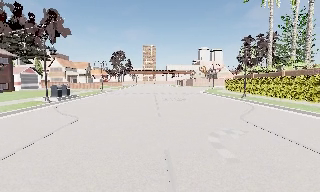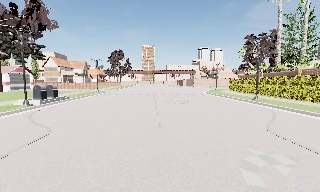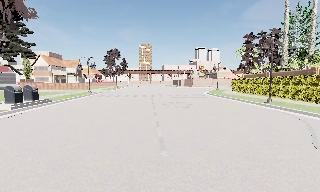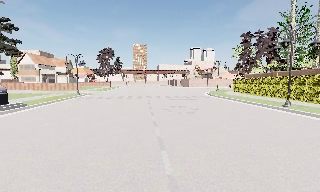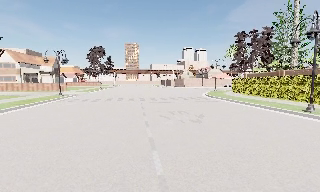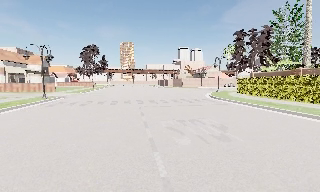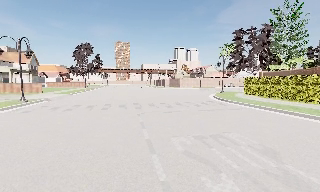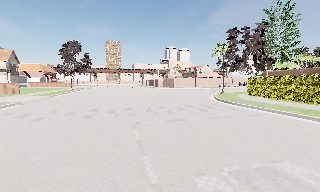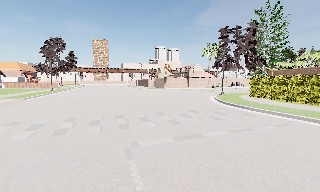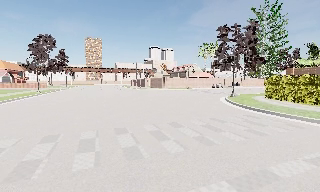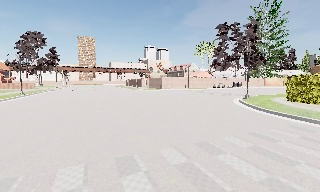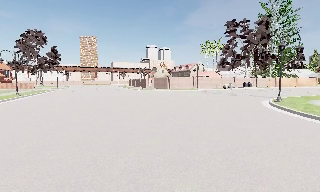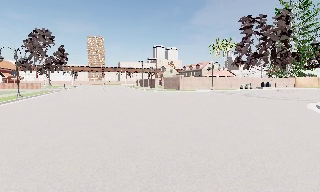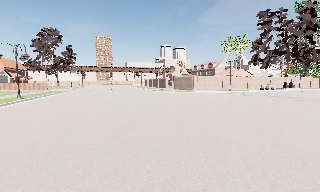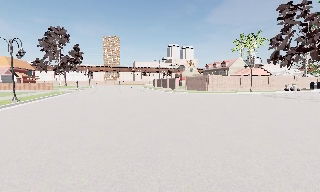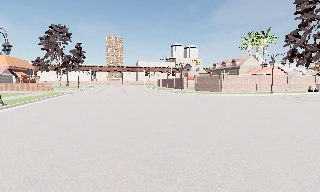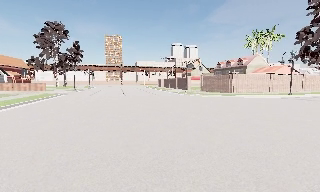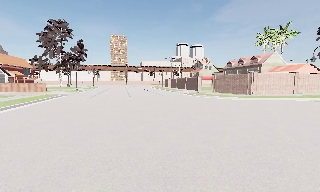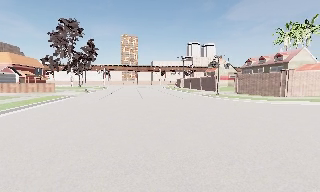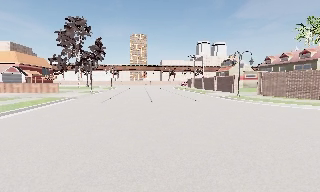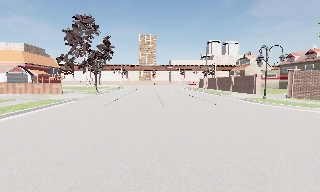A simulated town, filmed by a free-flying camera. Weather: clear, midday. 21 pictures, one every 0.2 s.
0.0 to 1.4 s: The camera pans to its right, which is clockwise from overhead, by about 10 degrees. It travels forward, about 14 m, so what stands in front looms larger.
1.4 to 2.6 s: The camera travels forward, about 13 m, so what stands in front looms larger.
2.6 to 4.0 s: The camera pans to its left, which is counterclockwise from overhead, by about 15 degrees. It travels forward, about 16 m, so what stands in front looms larger.
The film runs backward here.
